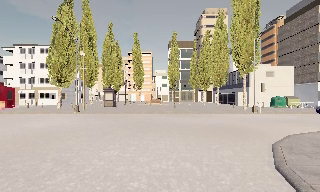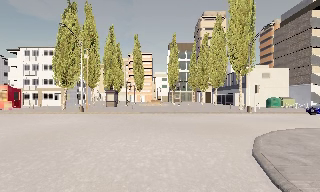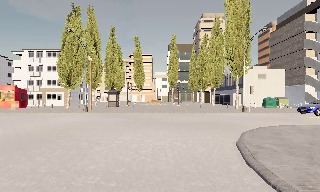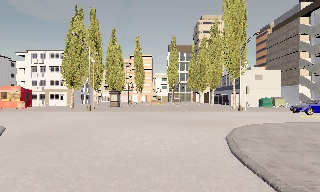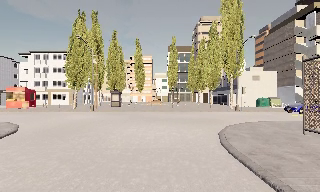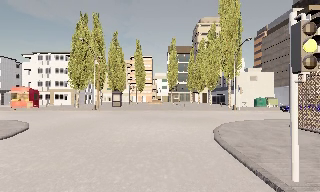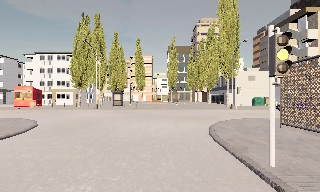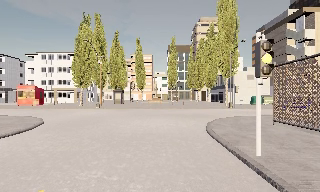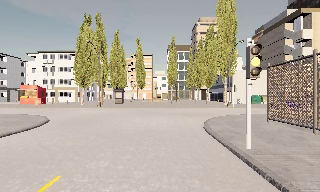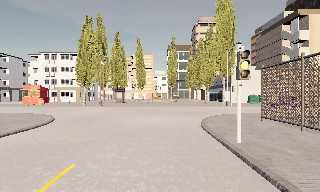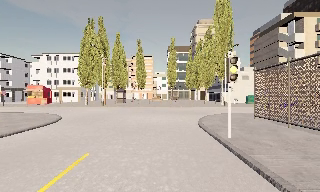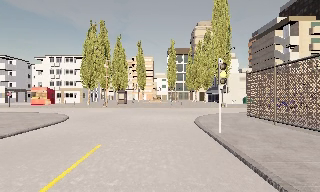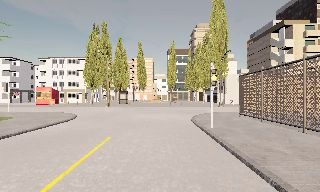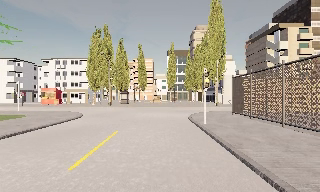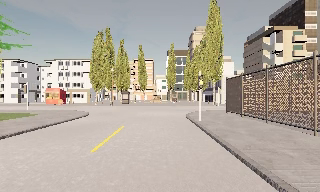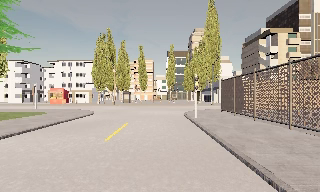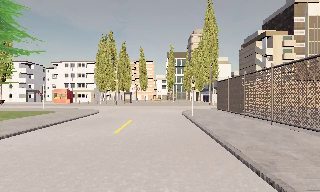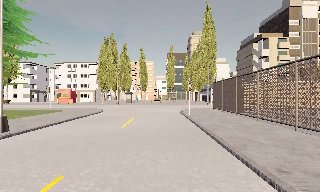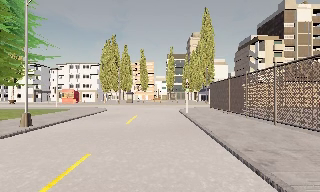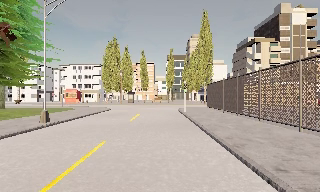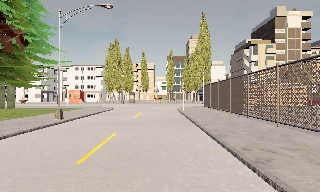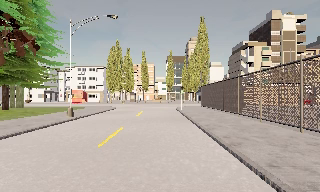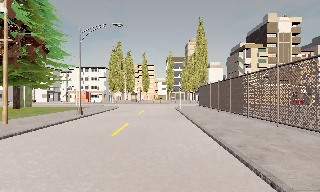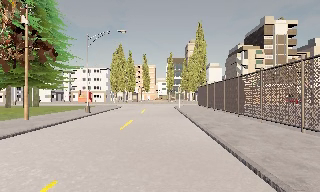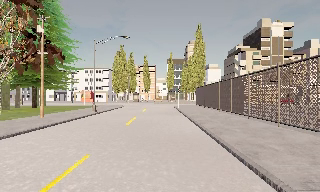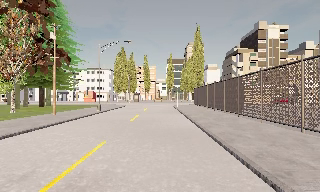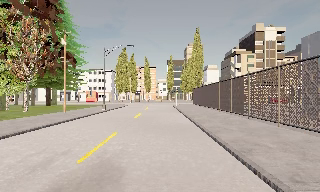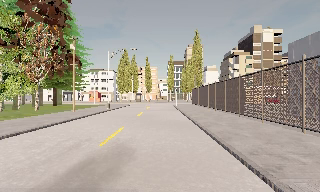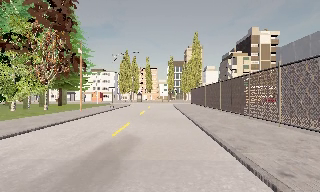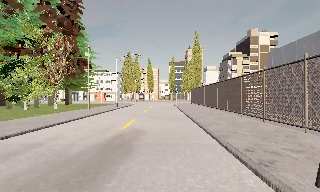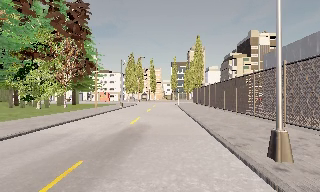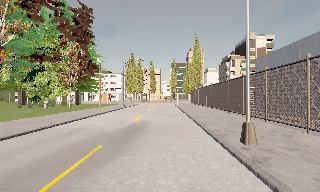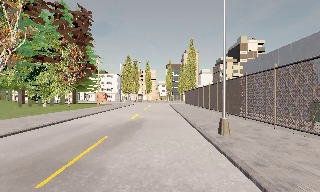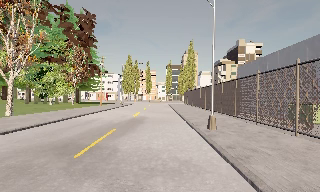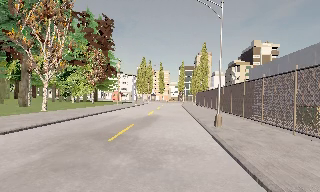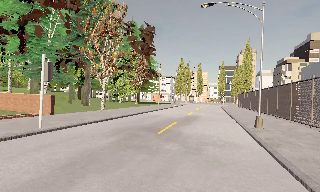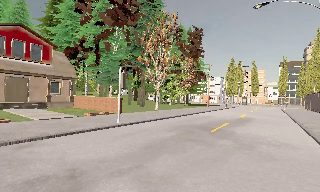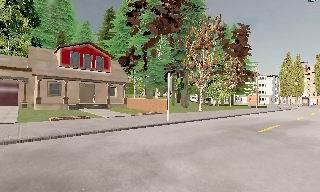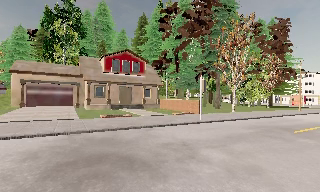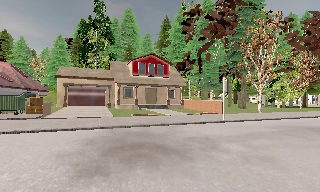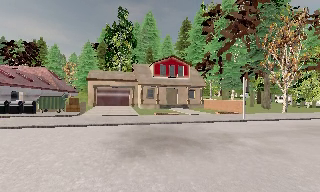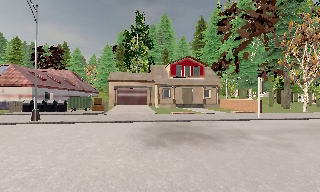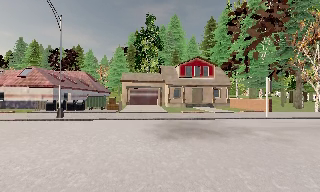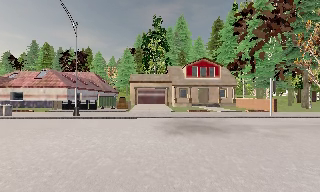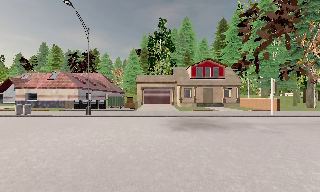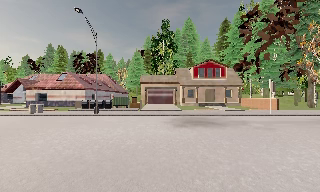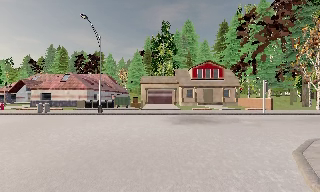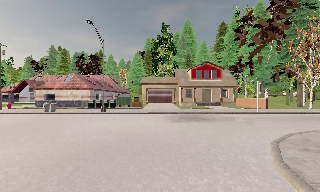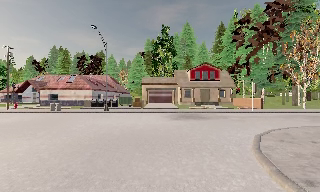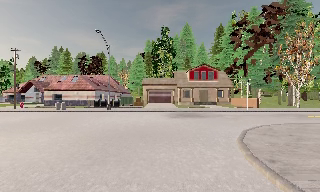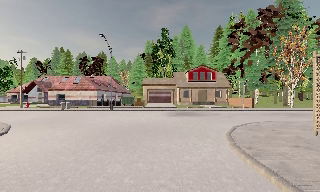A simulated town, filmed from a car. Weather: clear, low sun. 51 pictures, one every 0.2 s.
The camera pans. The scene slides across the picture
to the right.
The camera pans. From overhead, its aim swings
counterclockwise.
0.0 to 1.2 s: The camera travels backward, about 5 m, so what stands in front gets smaller.
1.2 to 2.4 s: The camera travels backward, about 4 m, so what stands in front gets smaller. It gains speed.
2.4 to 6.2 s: The camera travels backward, about 25 m, so what stands in front gets smaller.
6.2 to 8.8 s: The scene slides to the right, as the camera pans about 85 degrees to its left. It travels backward, about 14 m.
8.8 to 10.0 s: The camera travels backward, about 5 m, so what stands in front gets smaller.
The film runs backward here.
